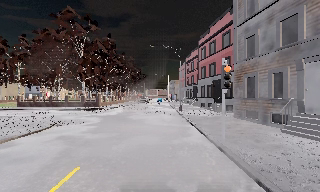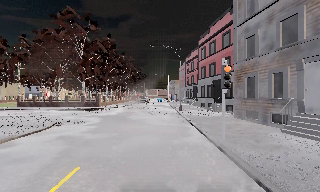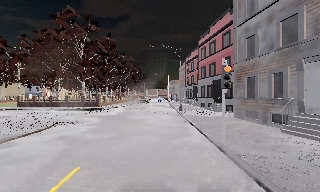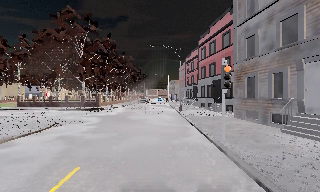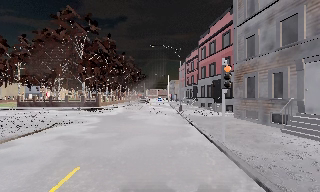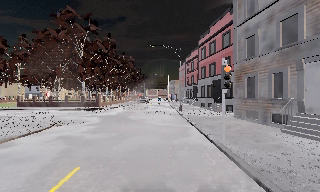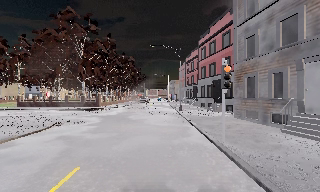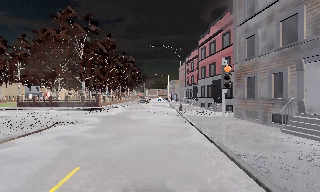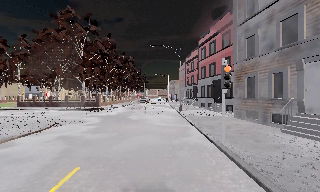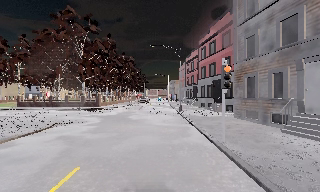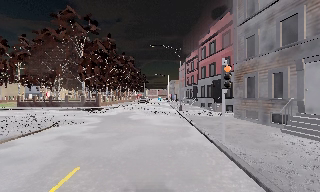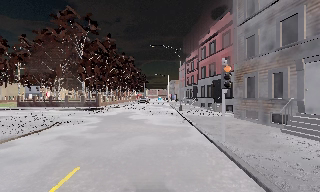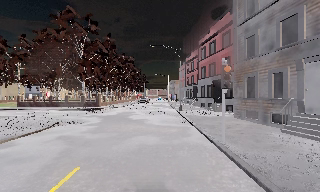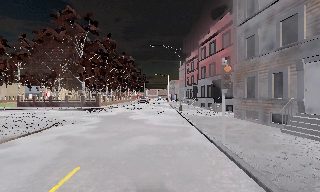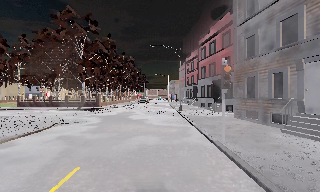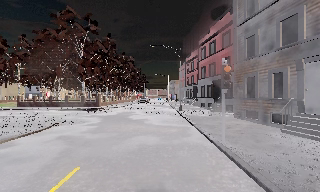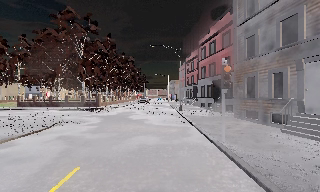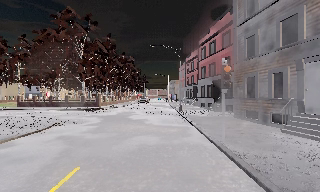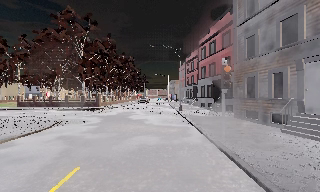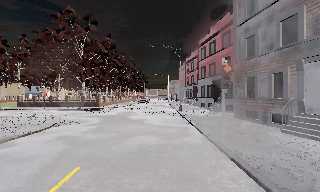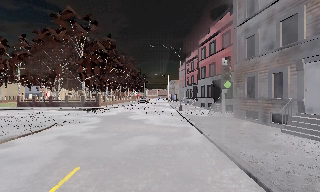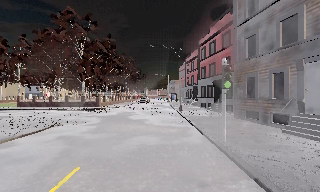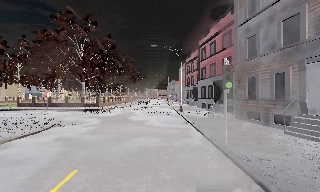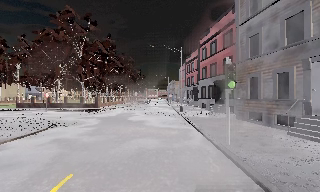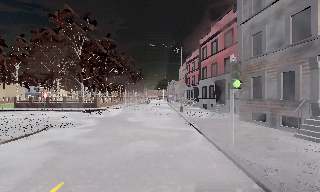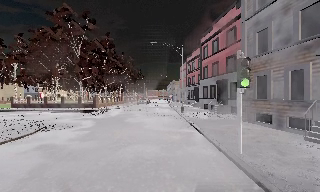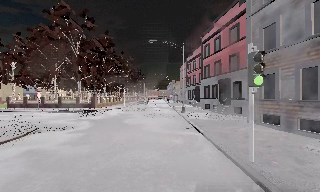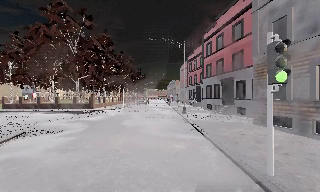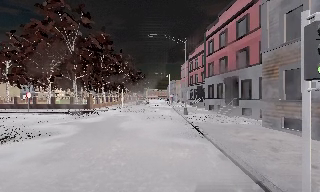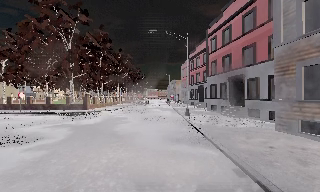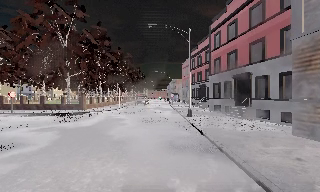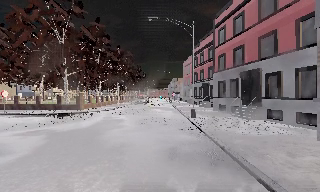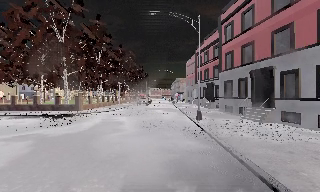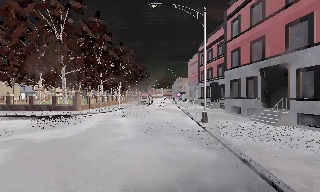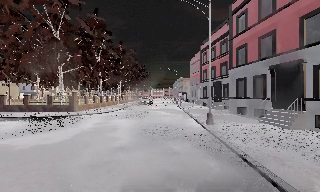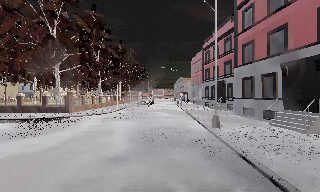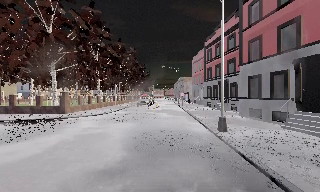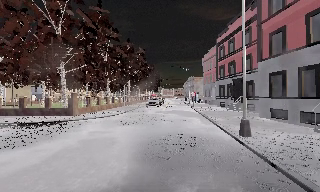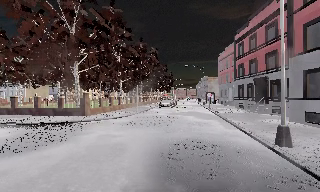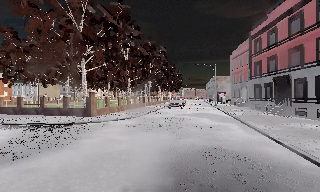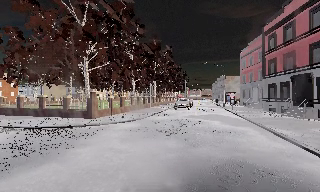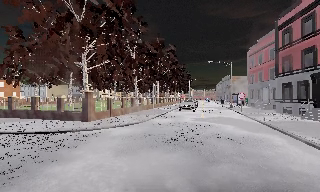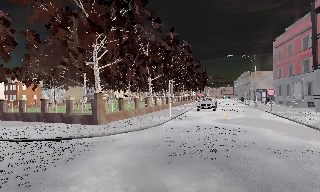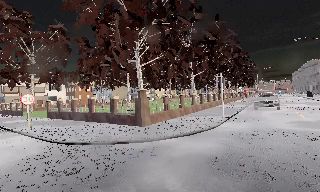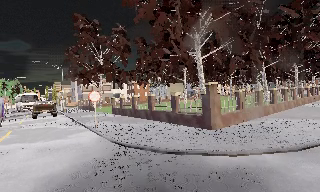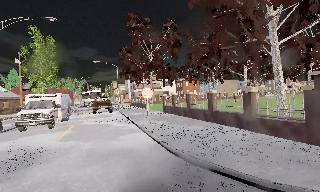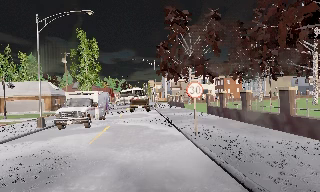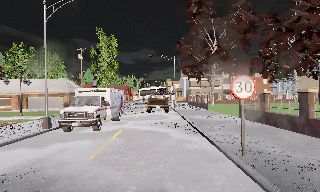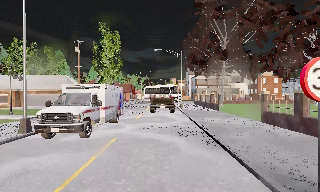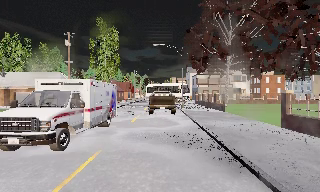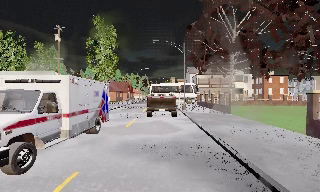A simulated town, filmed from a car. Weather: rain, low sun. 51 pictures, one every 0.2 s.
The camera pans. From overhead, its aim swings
counterclockwise.
The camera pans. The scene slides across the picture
to the right.
0.0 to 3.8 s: The camera keeps its place and its aim.
3.8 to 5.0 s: The camera travels forward, about 1 m, so what stands in front looms larger. It gains speed.
5.0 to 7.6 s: The camera travels forward, about 12 m, so what stands in front looms larger.
7.6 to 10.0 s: The camera pans to its left, which is counterclockwise from overhead, by about 80 degrees. It travels forward, about 19 m.
The film runs forward here.
